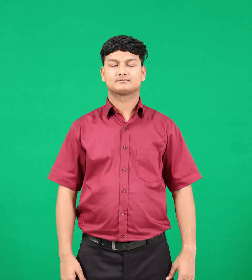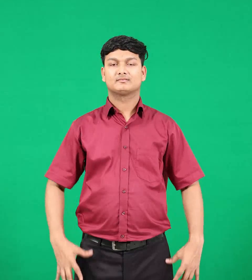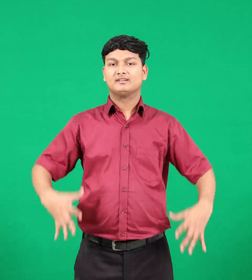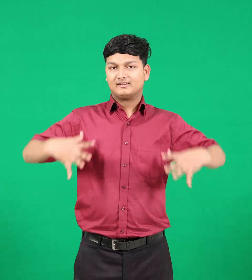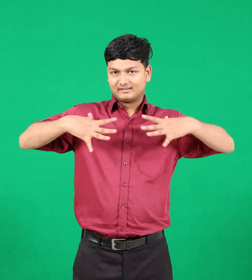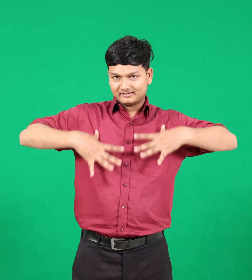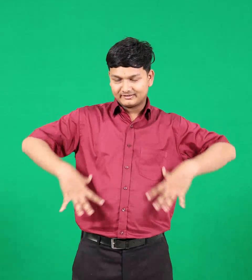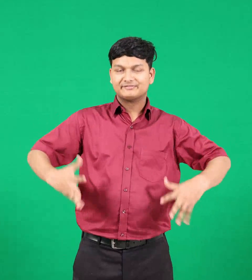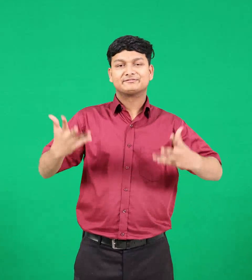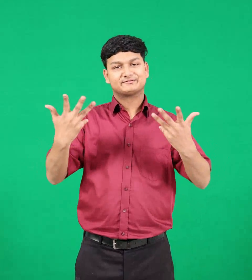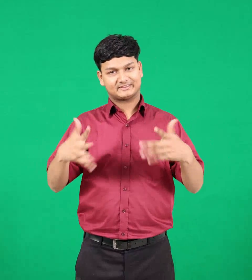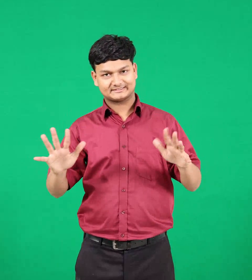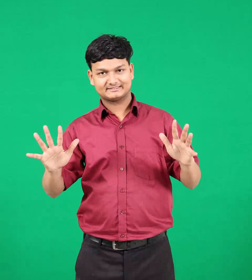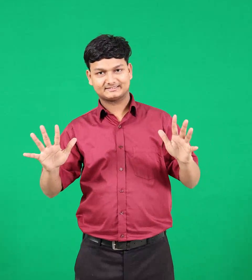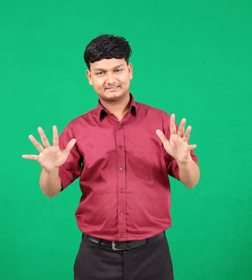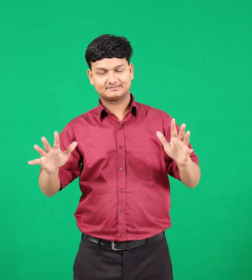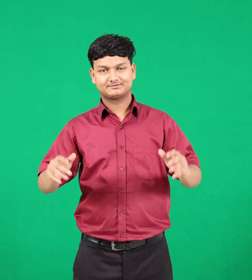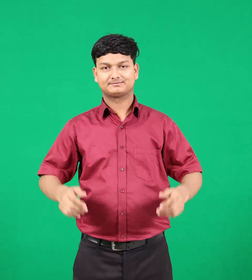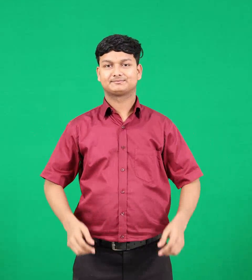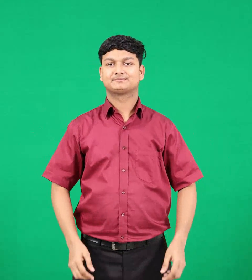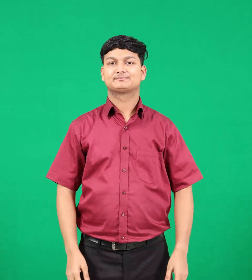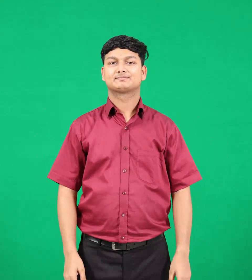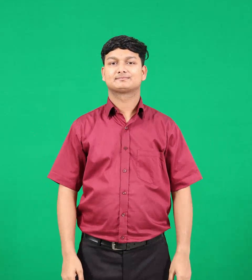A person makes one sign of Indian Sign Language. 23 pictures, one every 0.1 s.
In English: dressed
